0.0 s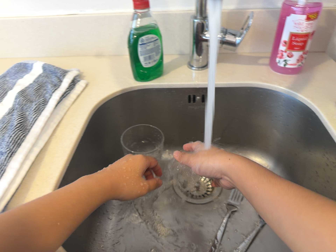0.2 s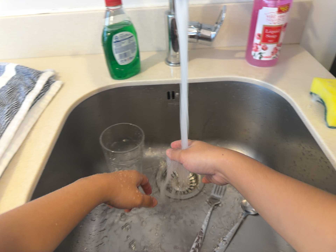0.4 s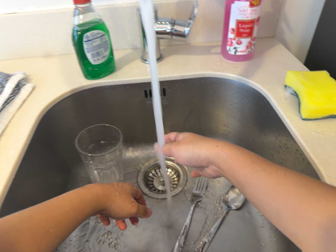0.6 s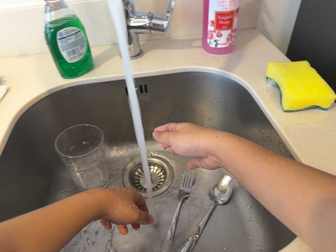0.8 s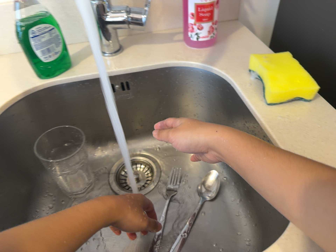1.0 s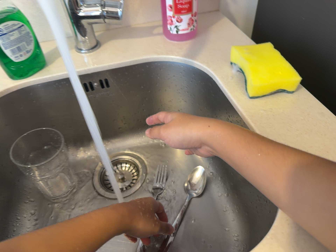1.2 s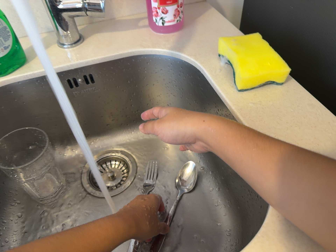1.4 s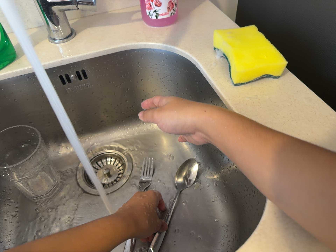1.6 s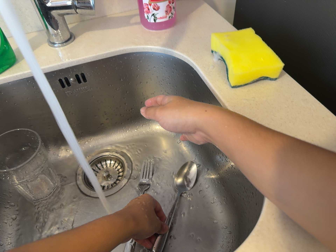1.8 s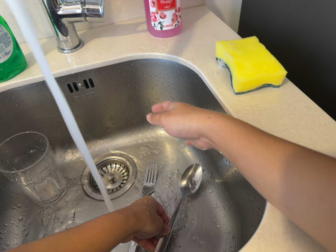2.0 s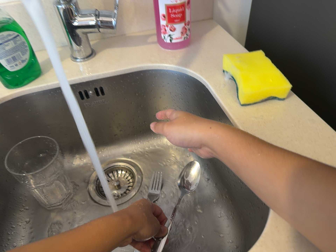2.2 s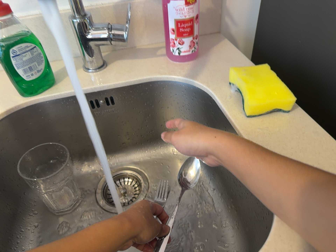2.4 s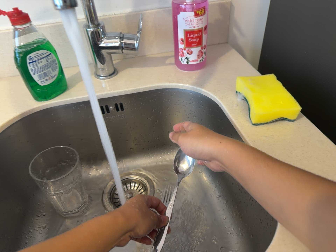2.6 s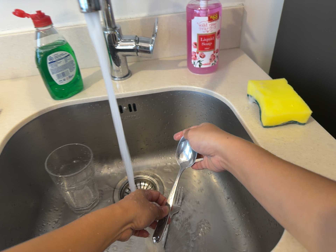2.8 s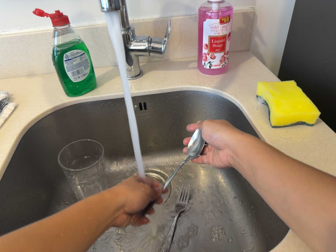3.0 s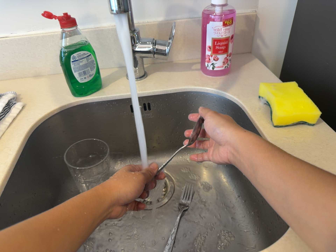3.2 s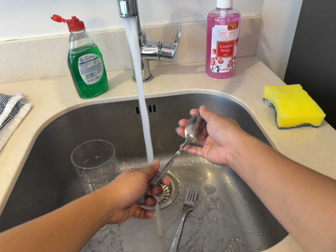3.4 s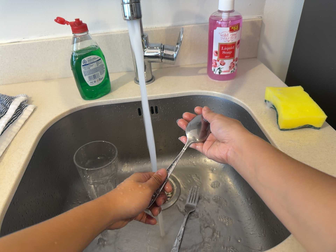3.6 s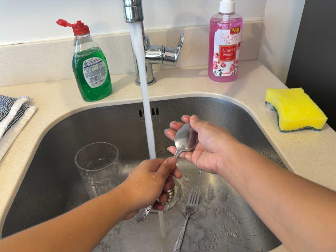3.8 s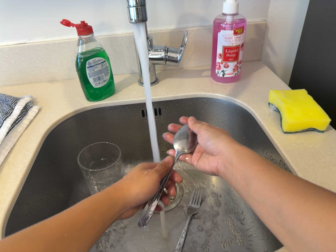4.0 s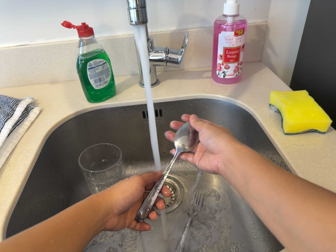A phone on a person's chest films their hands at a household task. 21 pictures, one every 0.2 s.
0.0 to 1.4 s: The camera pans to its right by about 15 degrees. It travels to its right and forward, about 10 cm, so close, fixed things drift to the left. Its aim tips toward the bottom of its view by about 10 degrees, and the scene shifts upward. It rolls about its line of sight by about 15 degrees, and the scene rotates counterclockwise.
1.4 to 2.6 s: The camera travels backward, about 6 cm, so what stands in front gets smaller. Its aim tips toward the top of its view by about 10 degrees, and the scene shifts downward.
2.6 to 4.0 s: The camera shifts only a little, or ends up much as it began.
The film runs backward here.
